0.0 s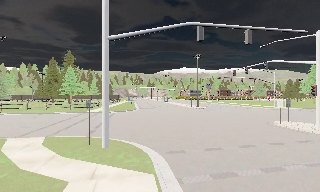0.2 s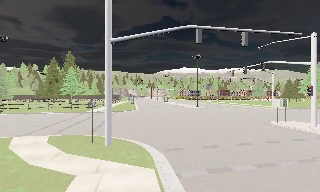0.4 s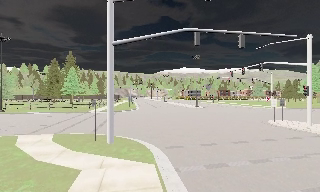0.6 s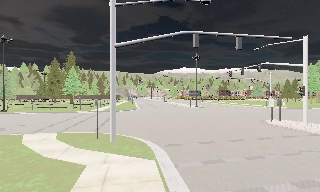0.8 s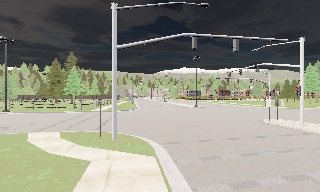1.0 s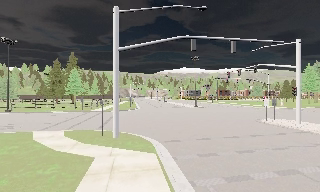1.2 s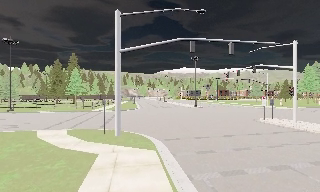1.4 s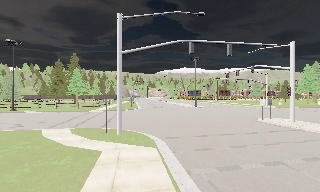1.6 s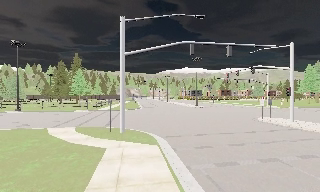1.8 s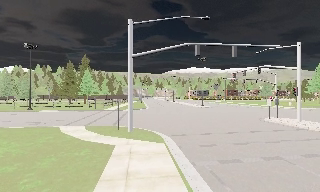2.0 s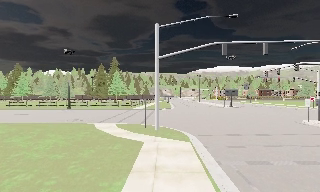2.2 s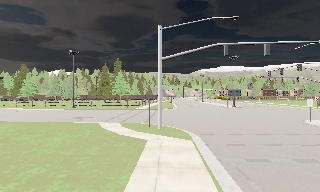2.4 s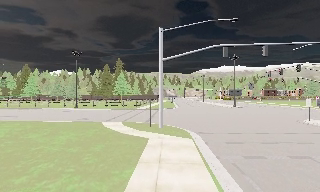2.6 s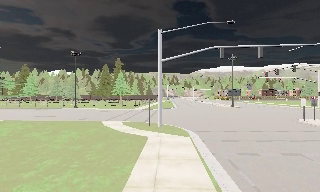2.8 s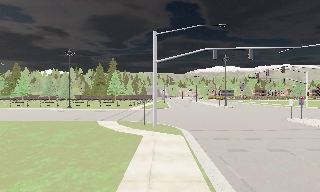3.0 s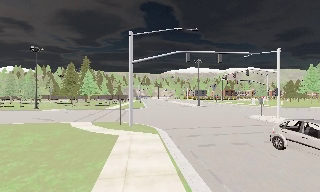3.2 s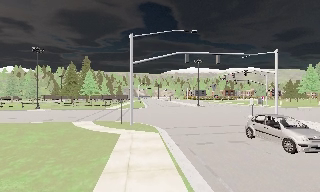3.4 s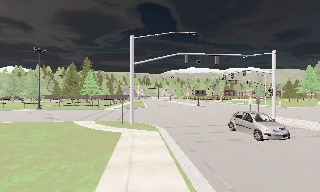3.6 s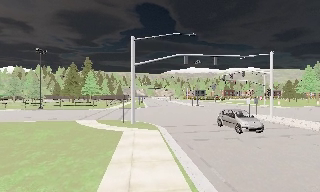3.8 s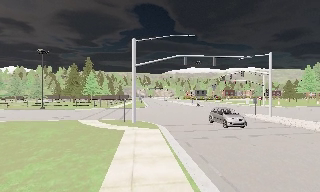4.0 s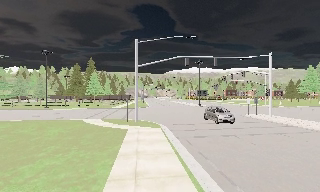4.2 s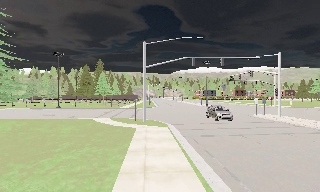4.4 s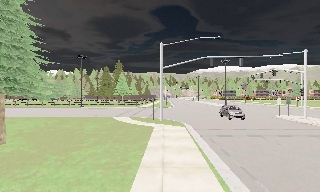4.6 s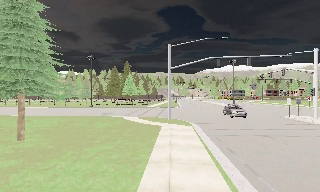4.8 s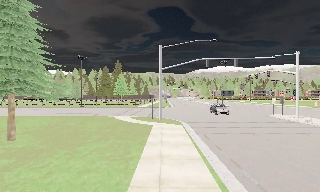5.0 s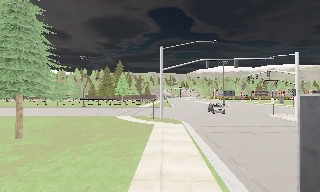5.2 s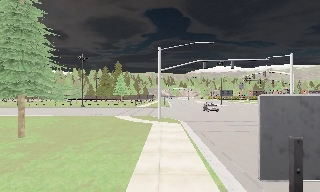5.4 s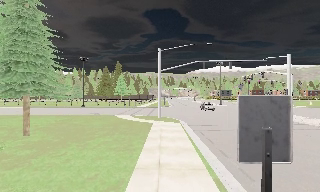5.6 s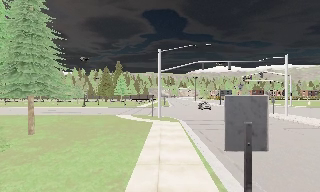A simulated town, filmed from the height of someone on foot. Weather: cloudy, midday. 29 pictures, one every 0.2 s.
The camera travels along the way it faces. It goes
backward.
0.0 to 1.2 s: The camera travels backward, about 2 m, so what stands in front gets smaller.
1.2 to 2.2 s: The camera pans to its left, which is counterclockwise from overhead, by about 15 degrees. It travels backward, about 2 m, so what stands in front gets smaller.
2.2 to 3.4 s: The scene slides to the left, as the camera pans about 10 degrees to its right. It travels backward, about 2 m, so what stands in front gets smaller.
3.4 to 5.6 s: The camera travels backward, about 4 m, so what stands in front gets smaller.
The film runs backward here.
